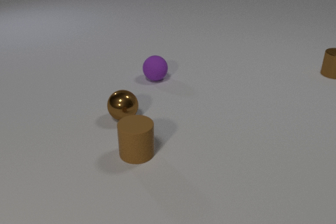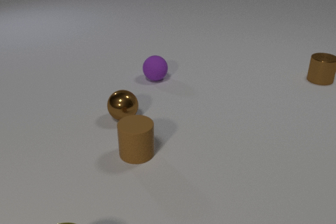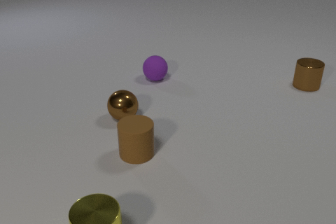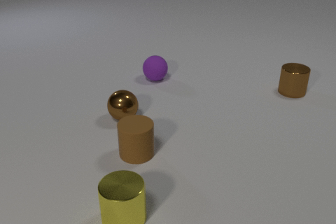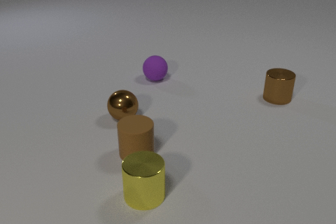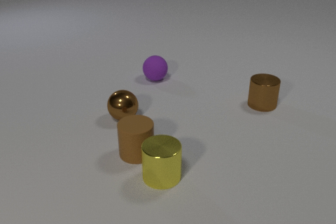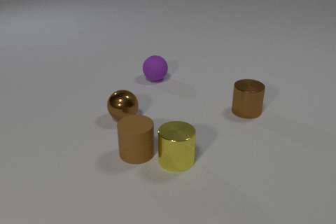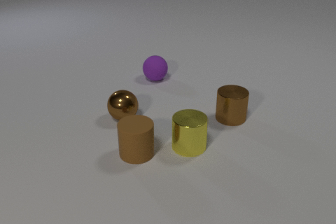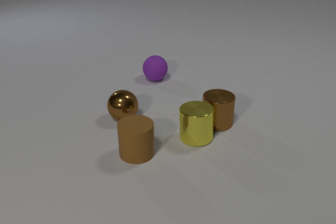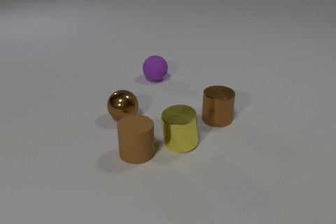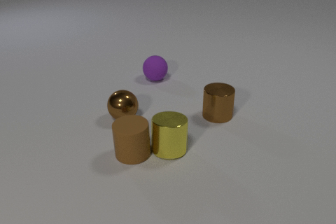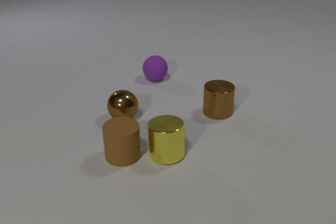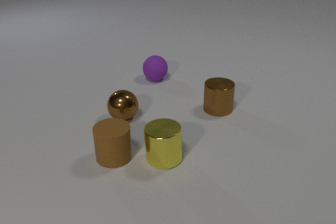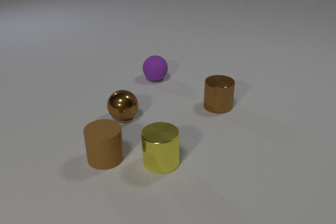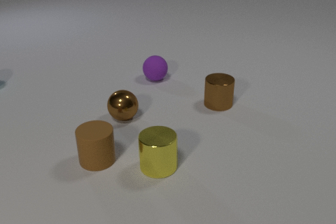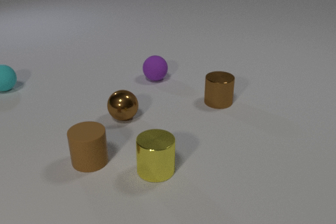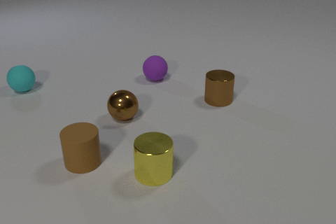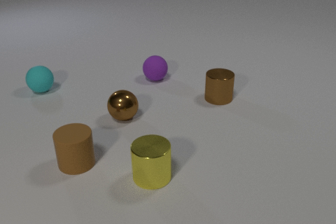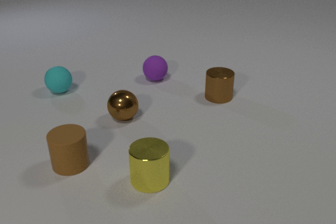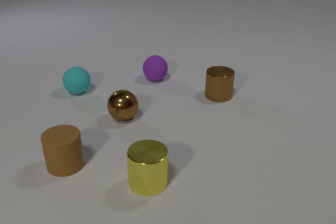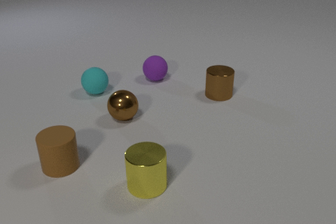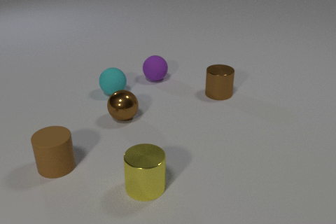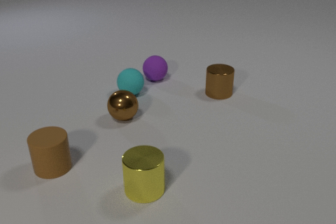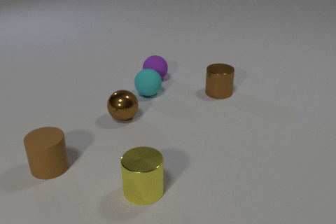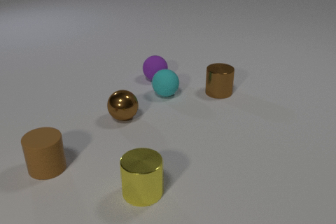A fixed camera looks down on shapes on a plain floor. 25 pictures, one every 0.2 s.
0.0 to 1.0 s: The yellow metal cylinder comes in at the bottom edge, slides away from the camera and to the right. The brown metal cylinder slides toward the camera and to the left.
1.0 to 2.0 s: The yellow metal cylinder slides away from the camera. The brown metal cylinder slides to the left and toward the camera. The yellow metal cylinder and the brown metal cylinder collide. The yellow metal cylinder and the brown rubber cylinder collide.
2.0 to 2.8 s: The yellow metal cylinder slides toward the camera. The brown metal cylinder slides away from the camera. The brown rubber cylinder slides to the left.
2.8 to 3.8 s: The yellow metal cylinder slides toward the camera. The brown metal cylinder slides away from the camera. The brown rubber cylinder slides to the left. The cyan rubber sphere comes in at the left edge, rolls to the right and toward the camera.
3.8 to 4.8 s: The yellow metal cylinder slides toward the camera. The brown metal cylinder slides away from the camera. The brown rubber cylinder slides to the left. The cyan rubber sphere rolls to the right.
How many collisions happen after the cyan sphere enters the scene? 0.
What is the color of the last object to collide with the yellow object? brown.
What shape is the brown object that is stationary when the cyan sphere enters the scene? sphere.
